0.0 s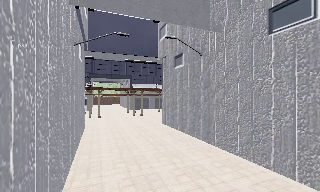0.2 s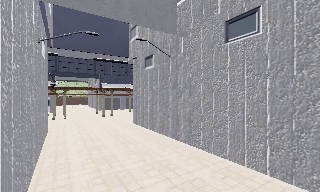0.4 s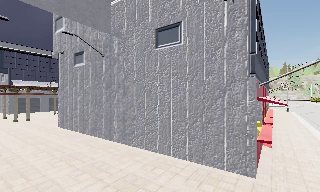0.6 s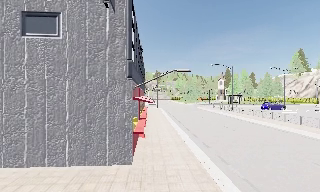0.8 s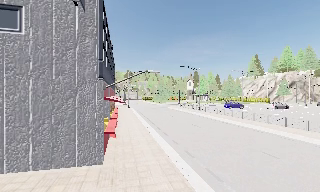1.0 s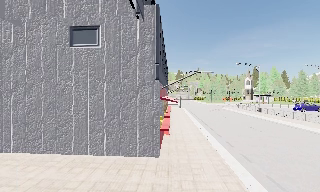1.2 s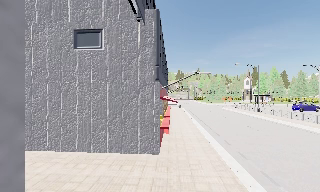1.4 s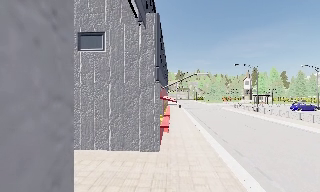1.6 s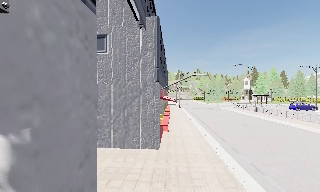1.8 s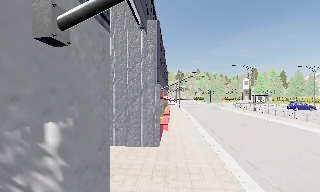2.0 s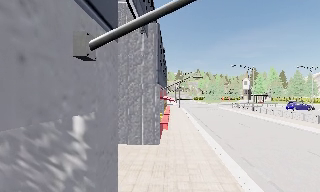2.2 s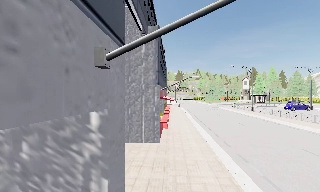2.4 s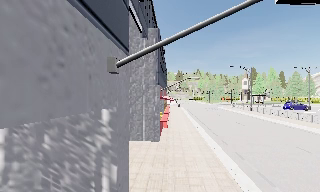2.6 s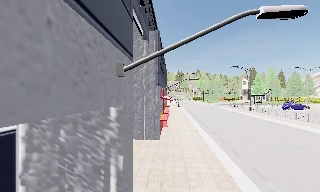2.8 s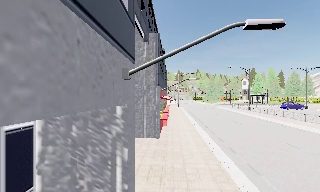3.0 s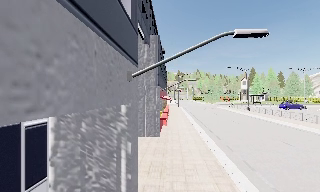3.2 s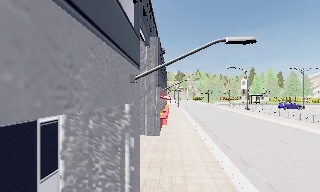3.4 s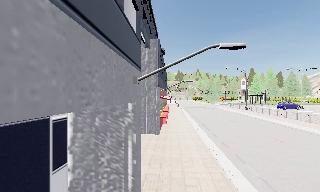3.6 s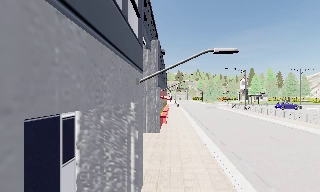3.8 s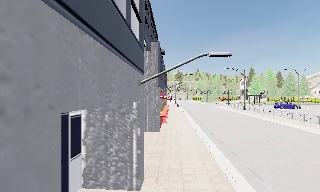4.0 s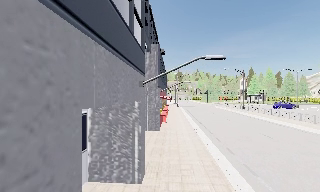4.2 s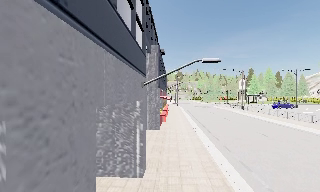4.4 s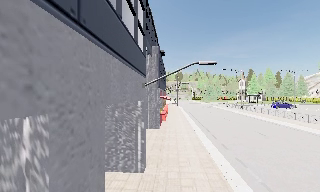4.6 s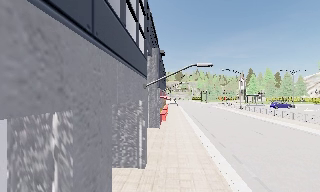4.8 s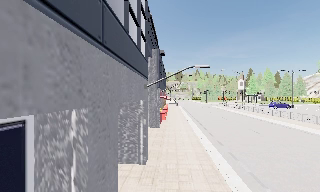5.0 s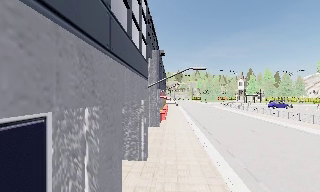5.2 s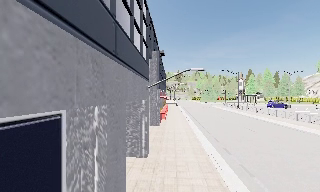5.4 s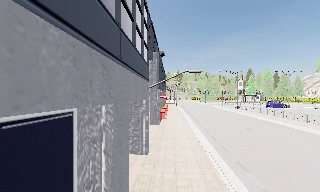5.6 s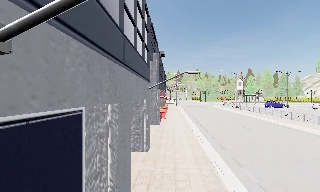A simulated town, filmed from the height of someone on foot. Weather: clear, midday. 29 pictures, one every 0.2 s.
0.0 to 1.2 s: The camera swings to its right by about 65 degrees, and the scene slides to the left. It travels backward, about 2 m.
1.2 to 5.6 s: The camera travels backward, about 7 m, so what stands in front gets smaller.
The film runs backward here.
